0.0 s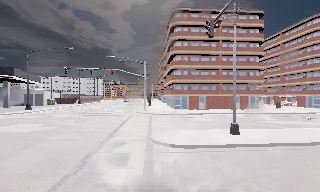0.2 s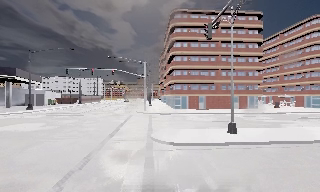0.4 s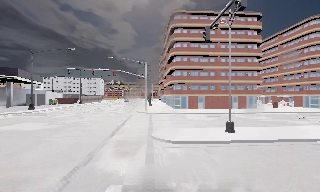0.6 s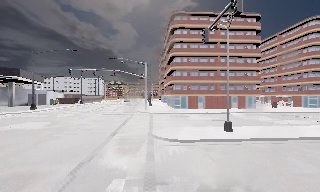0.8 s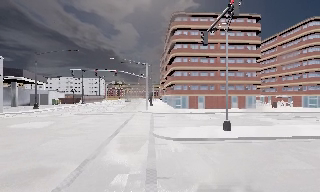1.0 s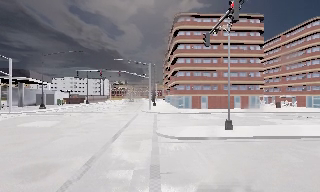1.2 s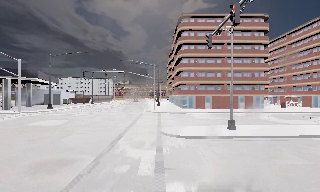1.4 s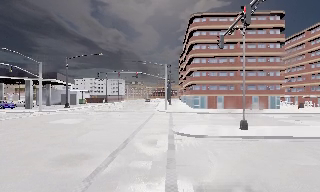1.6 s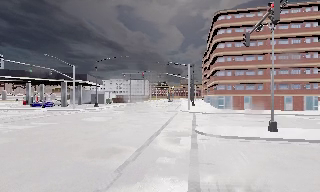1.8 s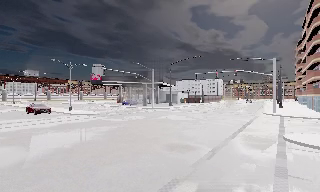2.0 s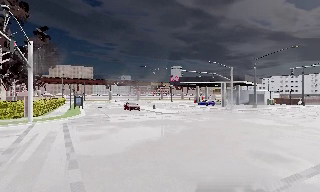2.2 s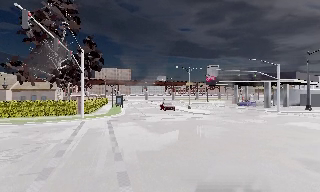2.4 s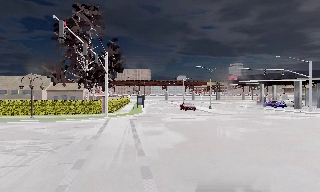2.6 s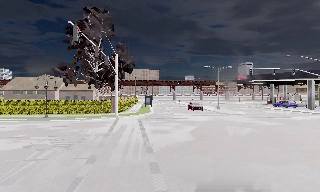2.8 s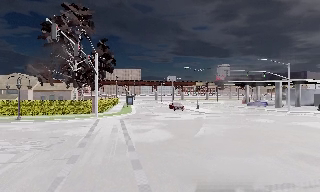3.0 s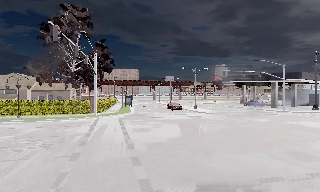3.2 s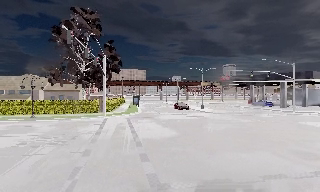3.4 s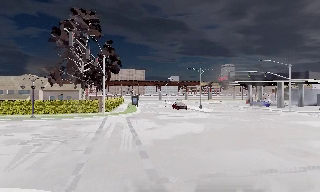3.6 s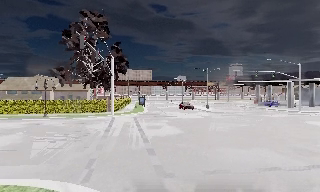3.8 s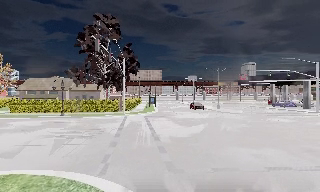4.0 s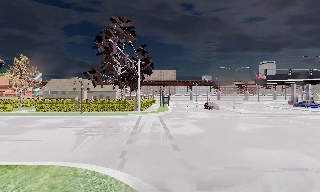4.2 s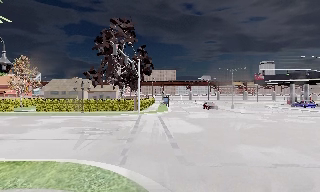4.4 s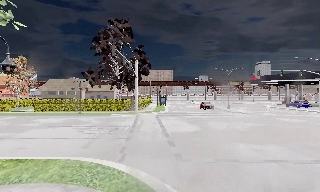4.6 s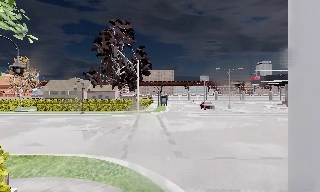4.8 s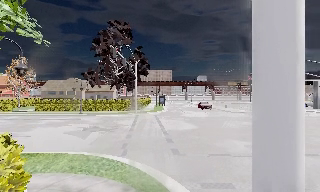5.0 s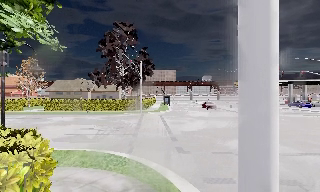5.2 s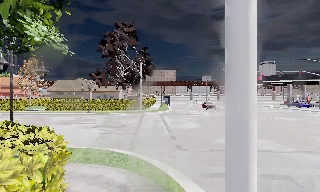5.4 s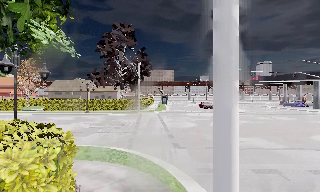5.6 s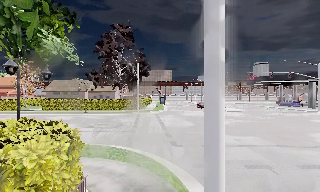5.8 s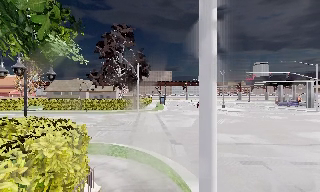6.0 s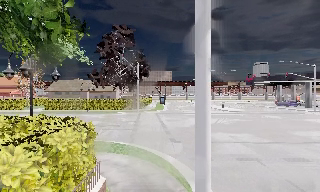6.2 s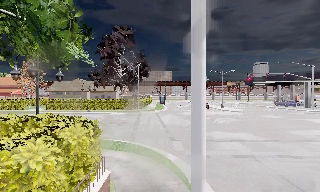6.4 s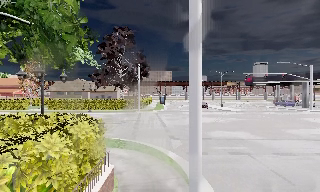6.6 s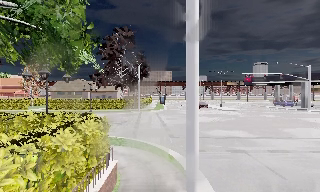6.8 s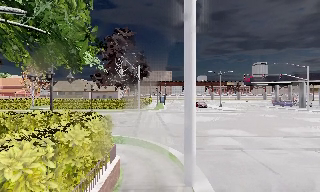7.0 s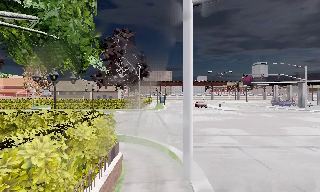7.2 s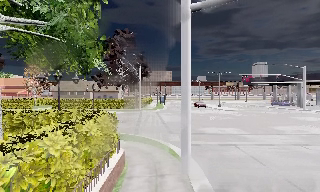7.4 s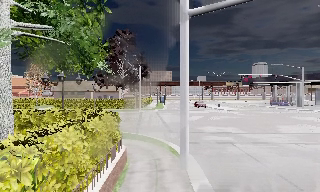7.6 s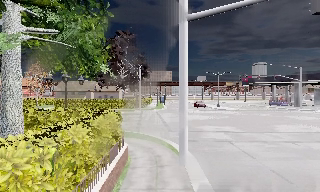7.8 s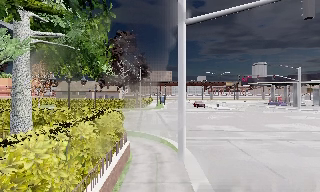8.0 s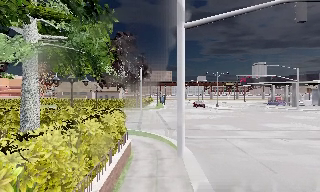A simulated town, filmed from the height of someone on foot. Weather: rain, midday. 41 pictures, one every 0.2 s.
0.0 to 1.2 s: The camera travels backward, about 2 m, so what stands in front gets smaller.
1.2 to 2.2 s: The camera pans to its left, which is counterclockwise from overhead, by about 75 degrees. It travels backward, about 1.5 m.
2.2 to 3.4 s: The camera travels backward, about 2 m, so what stands in front gets smaller.
3.4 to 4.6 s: The camera swings to its left by about 10 degrees, and the scene slides to the right. It travels backward, about 2 m, so what stands in front gets smaller.
4.6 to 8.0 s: The camera travels backward, about 6 m, so what stands in front gets smaller.
The film runs backward here.
